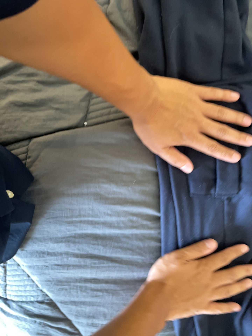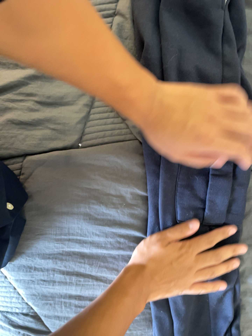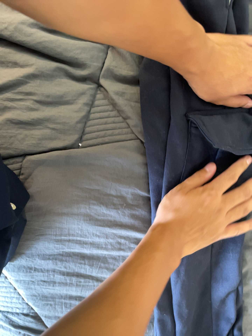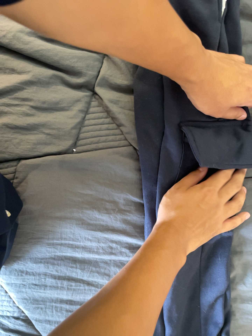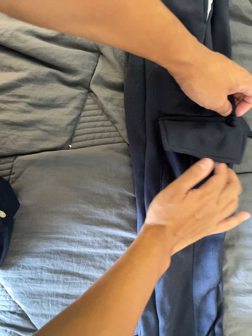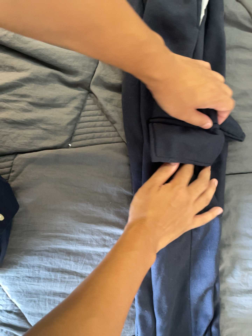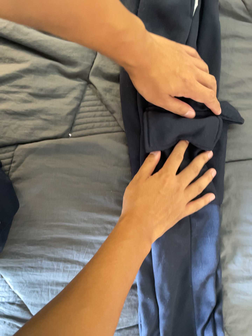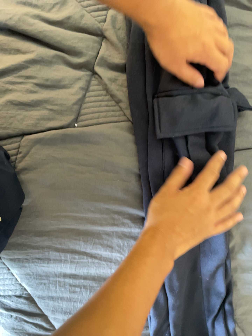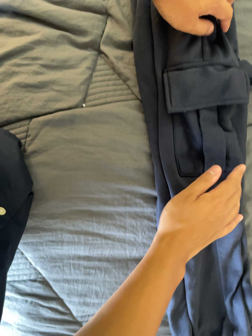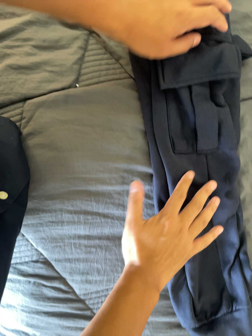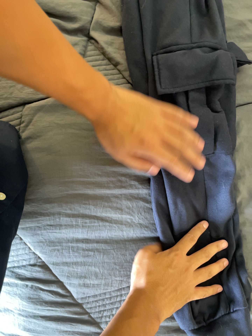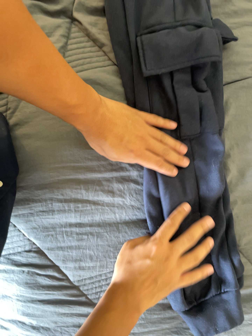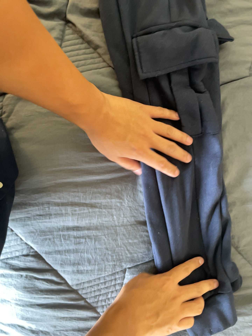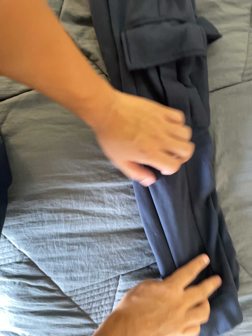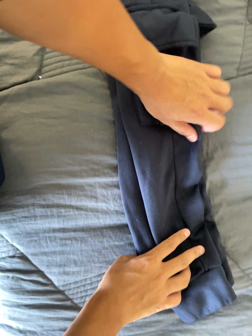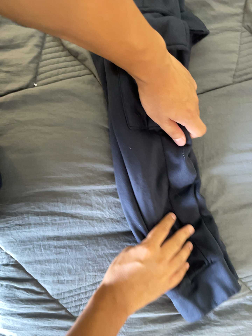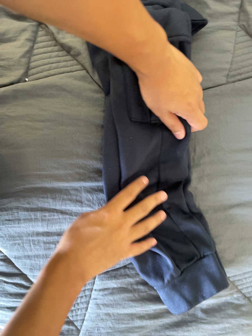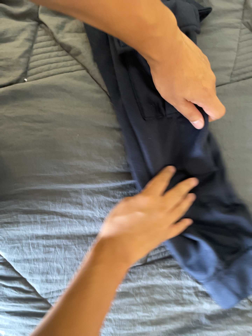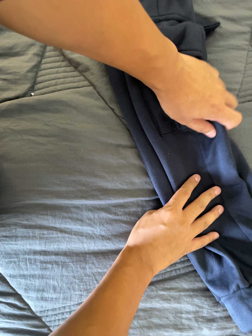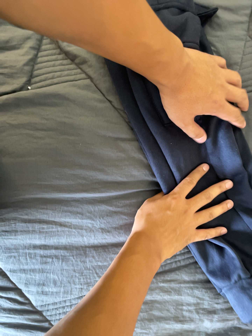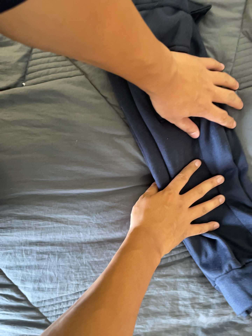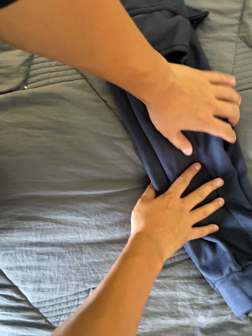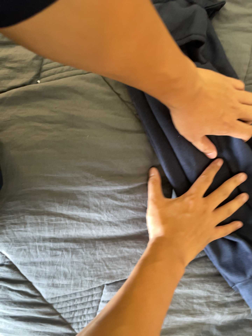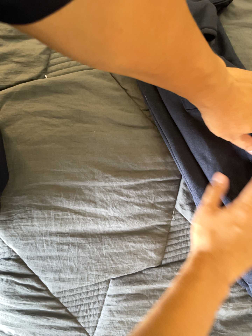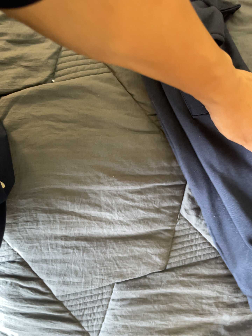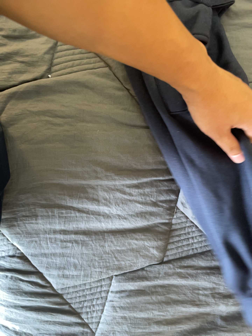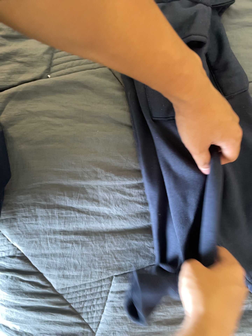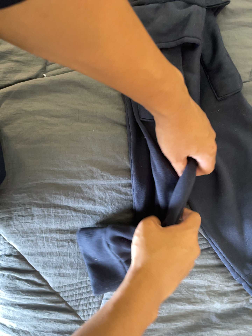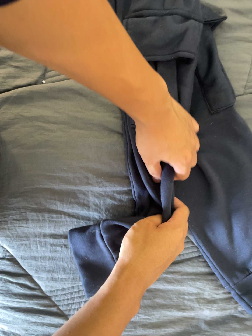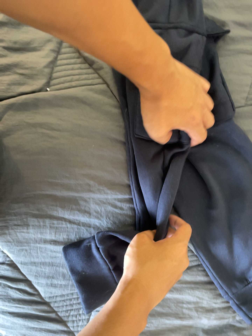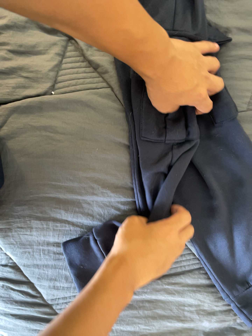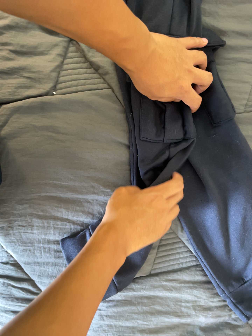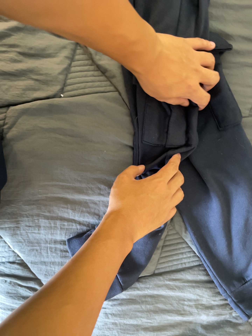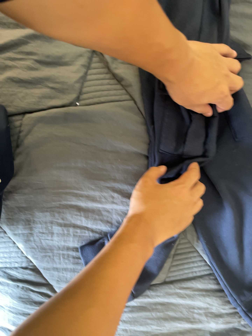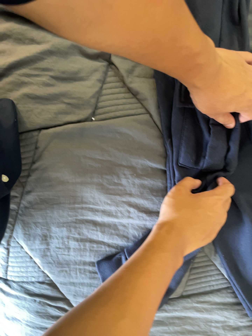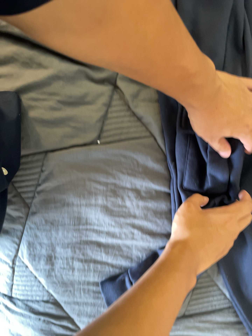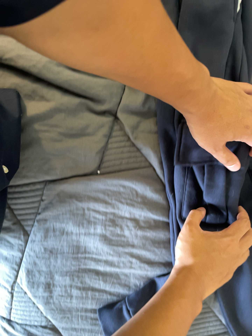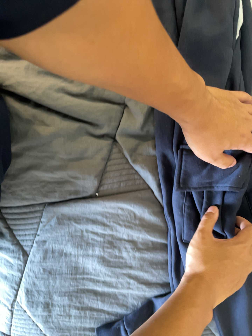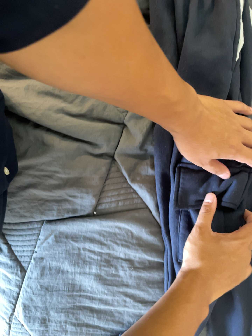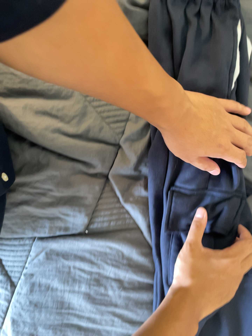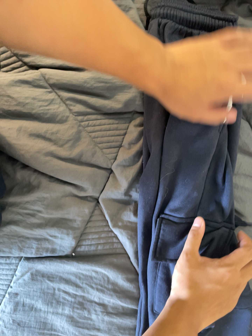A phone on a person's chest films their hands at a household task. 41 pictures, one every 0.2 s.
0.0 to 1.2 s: The camera shifts only a little, or ends up much as it began.
1.2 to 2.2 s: The camera travels toward the bottom of its view, about 9 cm, so close, fixed things drift upward.
2.2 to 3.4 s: The camera travels to its right, about 7 cm, so close, fixed things drift to the left.
3.4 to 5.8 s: The camera shifts only a little, or ends up much as it began.
5.8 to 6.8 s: The camera travels to its left and toward the top of its view, about 10 cm, so close, fixed things drift to the right.
6.8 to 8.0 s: The camera travels toward the top of its view, about 24 cm, so close, fixed things drift downward. It rolls about its line of sight by about 10 degrees, and the scene rotates clockwise.
The film runs backward here.
